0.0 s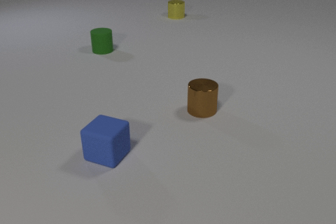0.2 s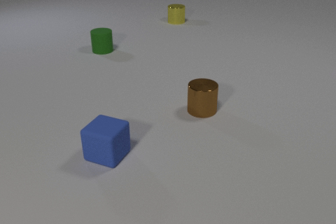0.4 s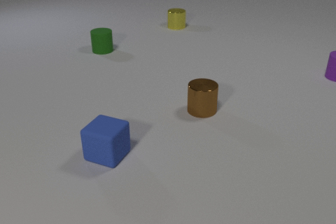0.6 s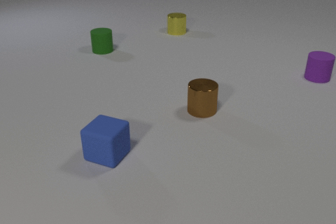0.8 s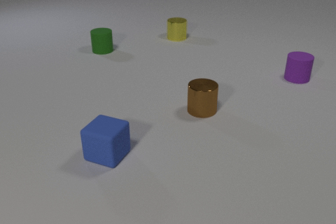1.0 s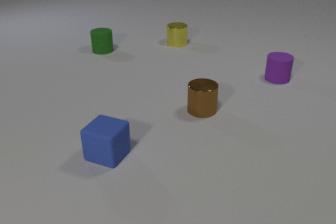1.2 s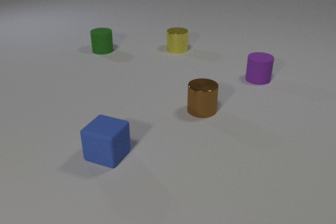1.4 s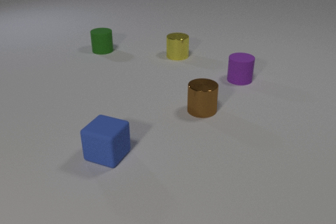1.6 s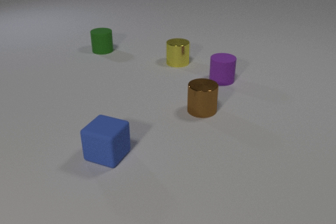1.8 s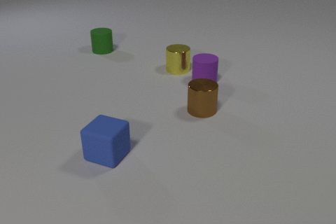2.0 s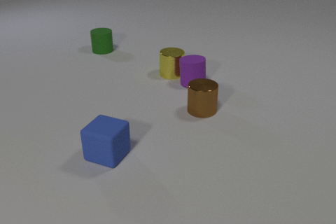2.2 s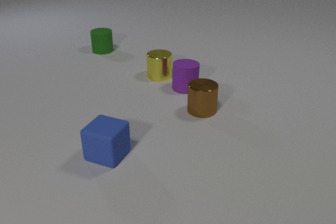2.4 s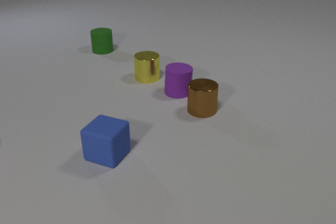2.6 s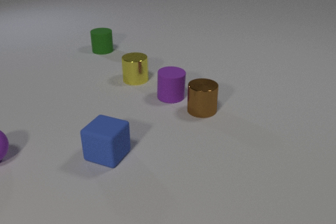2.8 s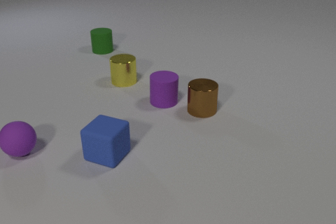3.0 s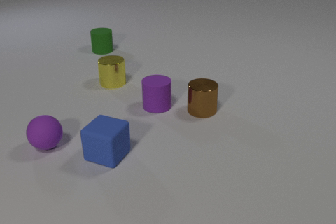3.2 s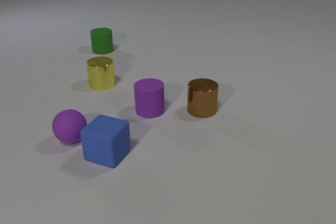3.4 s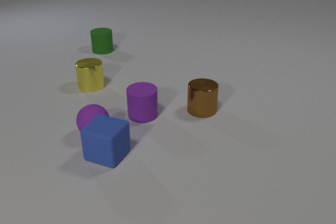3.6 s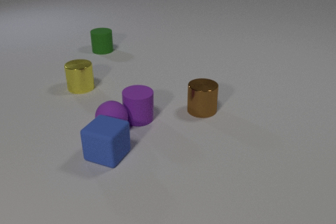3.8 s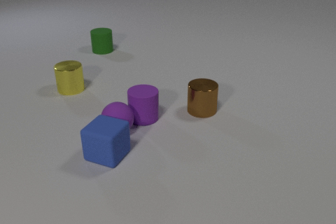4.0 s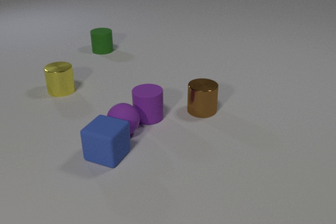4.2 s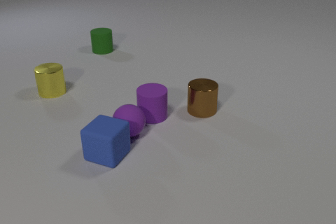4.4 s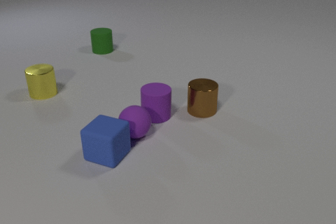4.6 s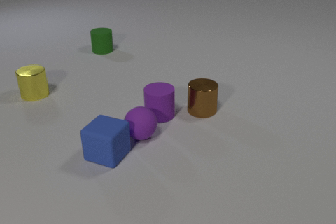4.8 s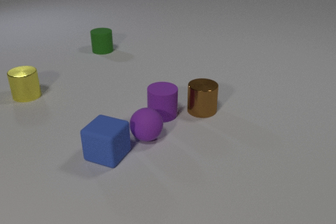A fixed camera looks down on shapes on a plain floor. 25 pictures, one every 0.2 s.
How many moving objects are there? 3.
What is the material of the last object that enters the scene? rubber.
What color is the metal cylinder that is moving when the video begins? yellow.
0.0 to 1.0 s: The purple rubber cylinder comes in at the right edge, slides to the left and toward the camera. The yellow metal cylinder slides toward the camera.
1.0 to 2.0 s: The purple rubber cylinder slides to the left. The yellow metal cylinder slides toward the camera. The purple rubber cylinder and the yellow metal cylinder collide.
2.0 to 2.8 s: The purple rubber cylinder slides toward the camera and to the left. The yellow metal cylinder slides to the left. The purple rubber sphere comes in at the left edge, rolls to the right.
2.8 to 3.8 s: The purple rubber cylinder slides toward the camera and to the left. The yellow metal cylinder slides to the left. The purple rubber sphere rolls to the right. The purple rubber cylinder and the purple rubber sphere collide.
3.8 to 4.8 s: The purple rubber cylinder slides to the right. The yellow metal cylinder slides to the left. The purple rubber sphere rolls to the right and toward the camera.
